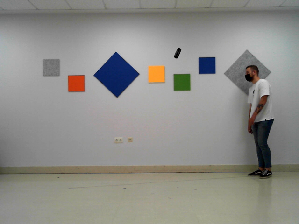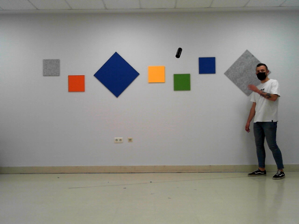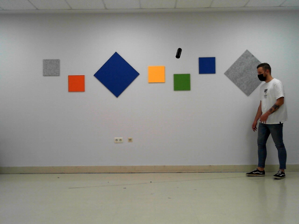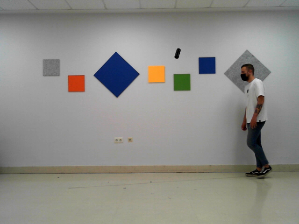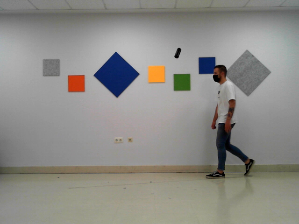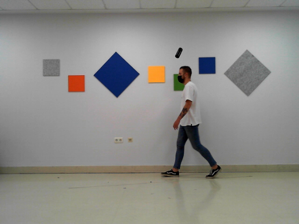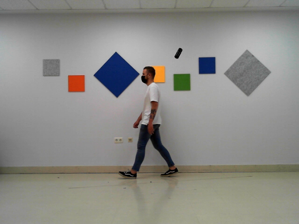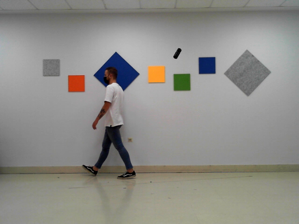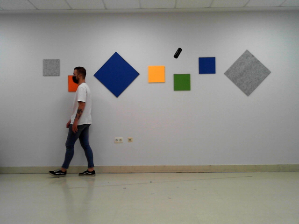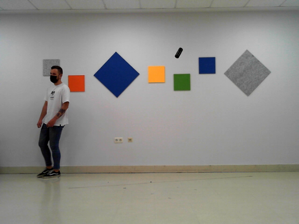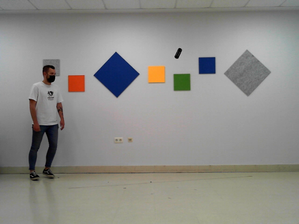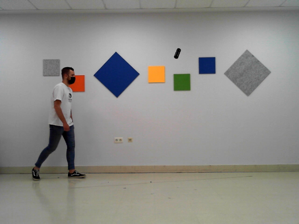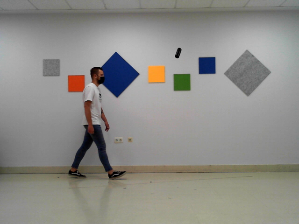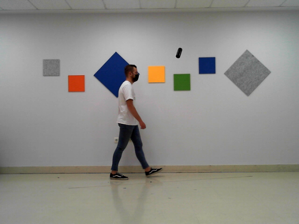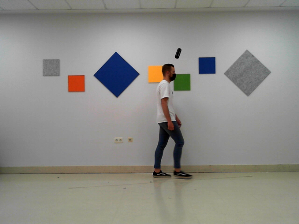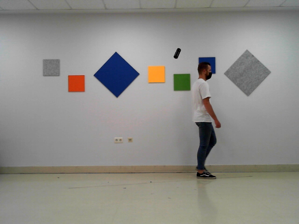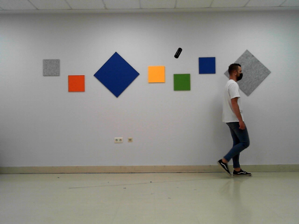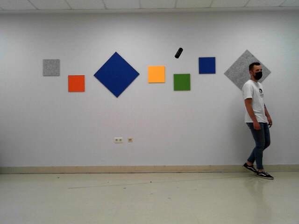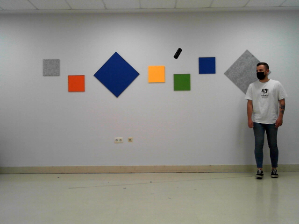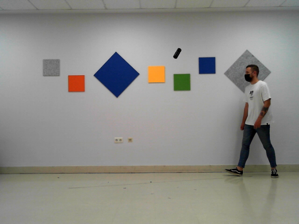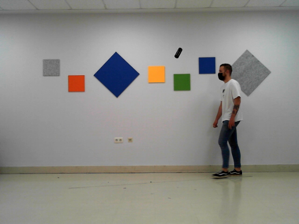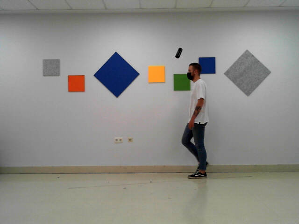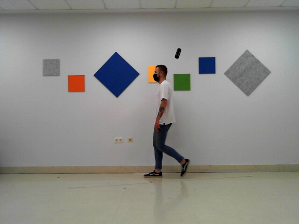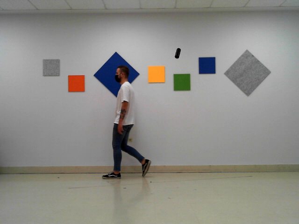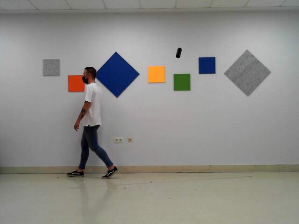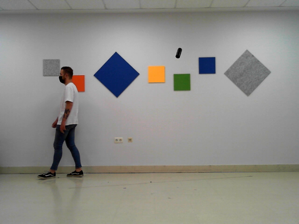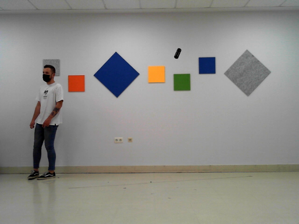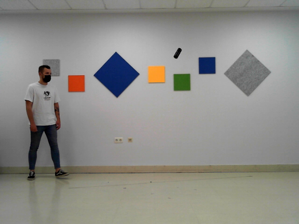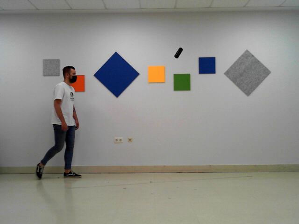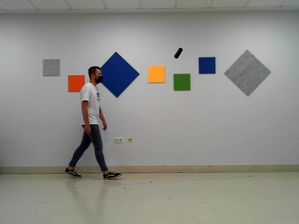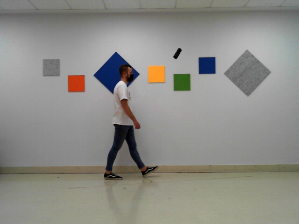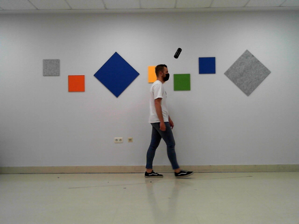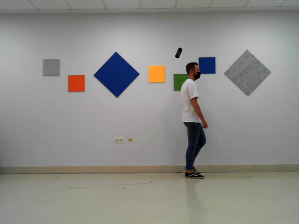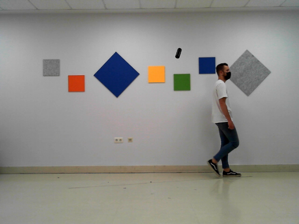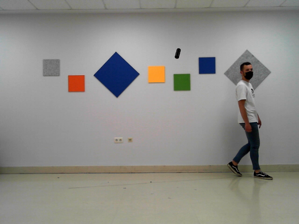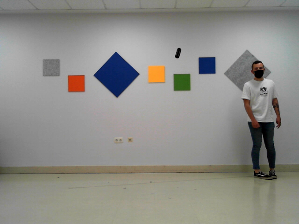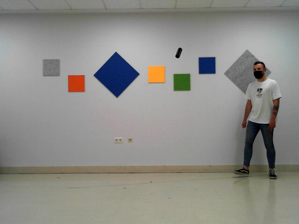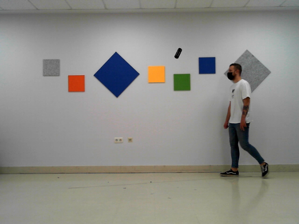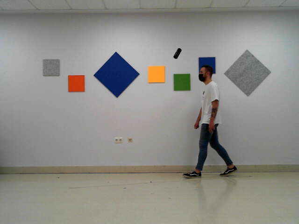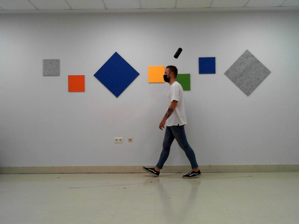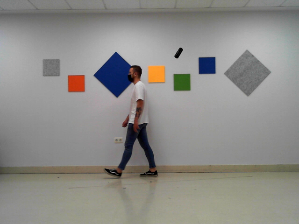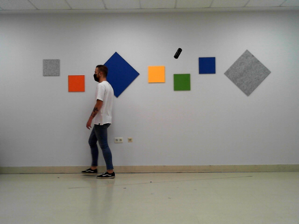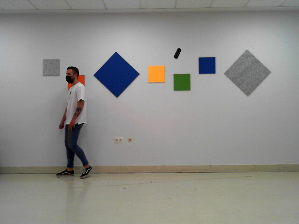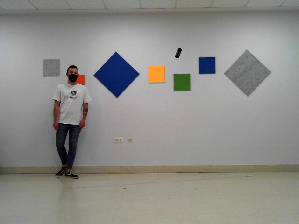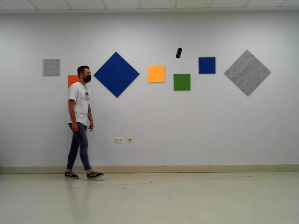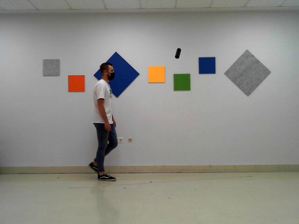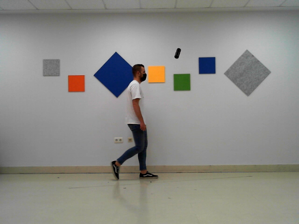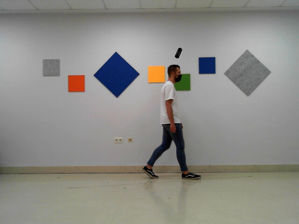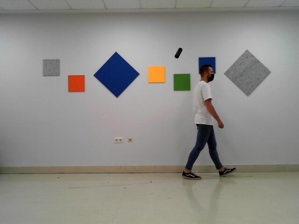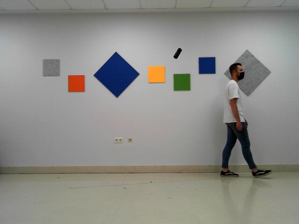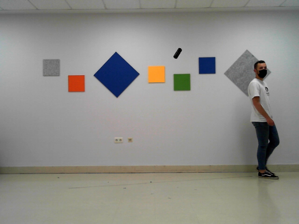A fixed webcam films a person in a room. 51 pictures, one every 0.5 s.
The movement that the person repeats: Walk forward.
